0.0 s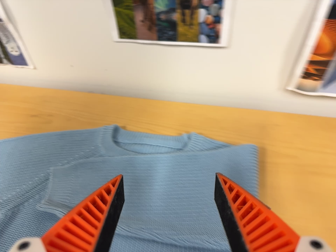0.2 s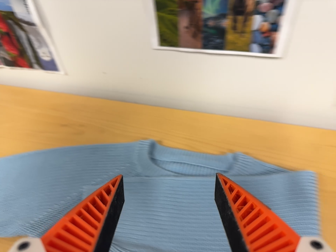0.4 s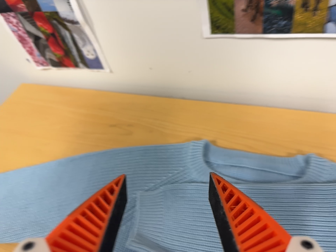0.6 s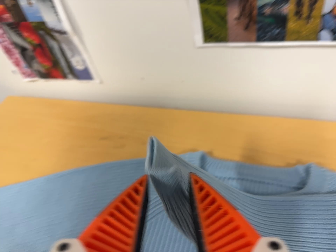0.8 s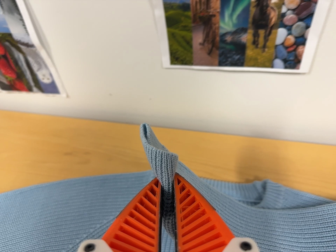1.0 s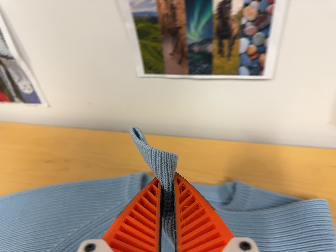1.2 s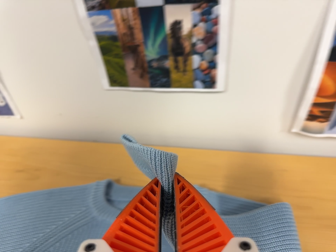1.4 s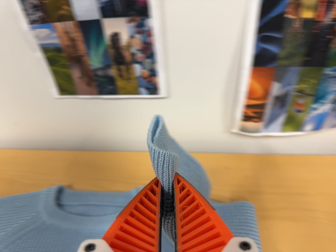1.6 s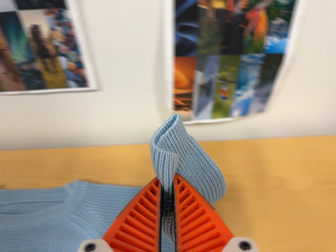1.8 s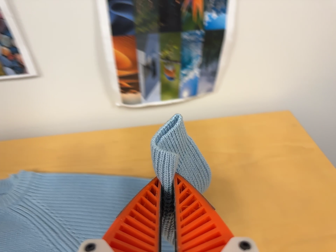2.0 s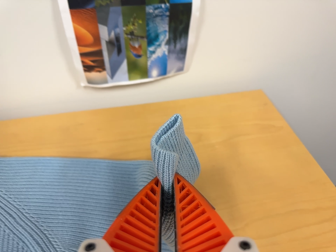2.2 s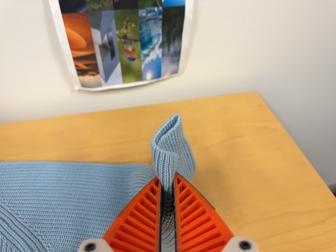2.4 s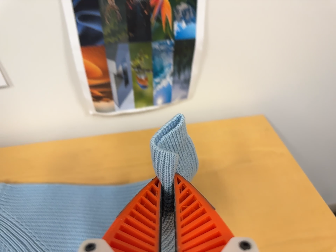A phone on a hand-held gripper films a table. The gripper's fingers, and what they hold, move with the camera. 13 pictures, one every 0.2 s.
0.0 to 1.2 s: The camera travels toward the top of its view and forward, about 8 cm, so close, fixed things drift downward.
1.2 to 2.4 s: The camera swings to its right by about 20 degrees, and the scene slides to the left. It travels to its right, about 24 cm, so close, fixed things drift to the left. It rolls about its line of sight by about 10 degrees, and the scene rotates counterclockwise.
The film runs backward here.
